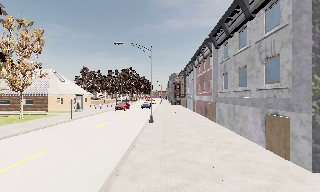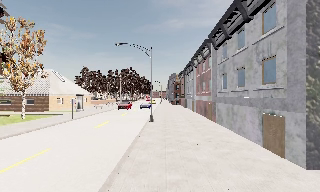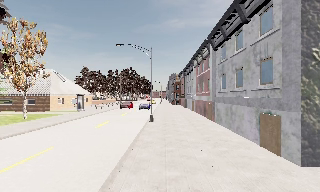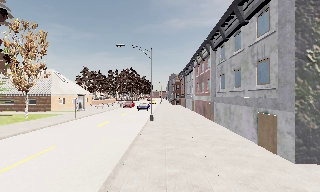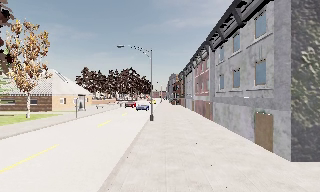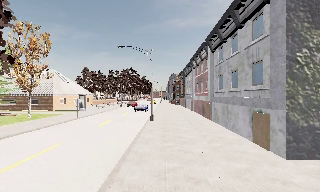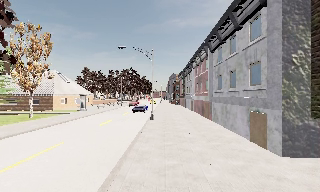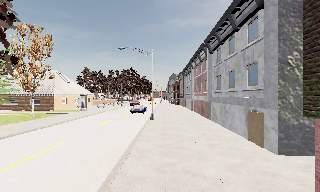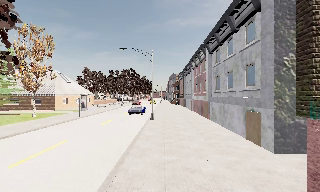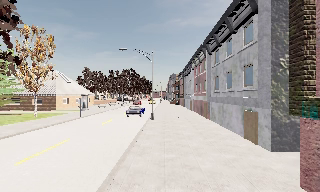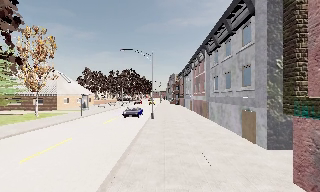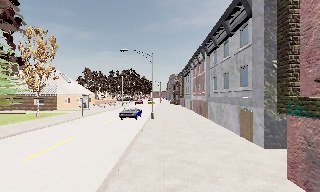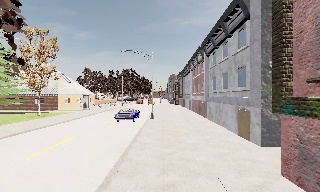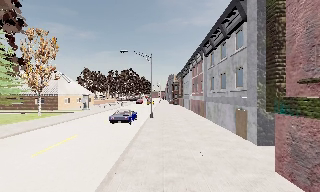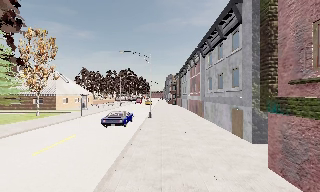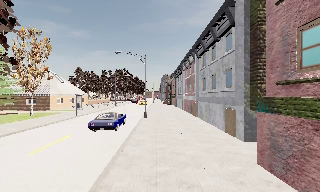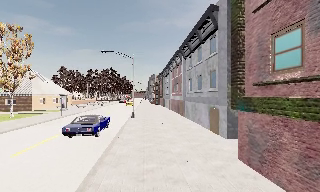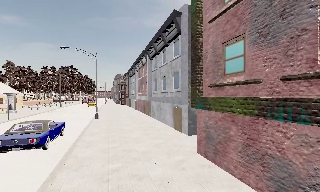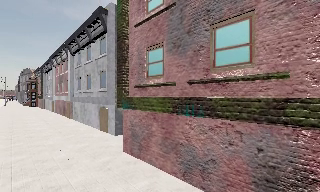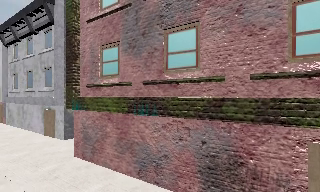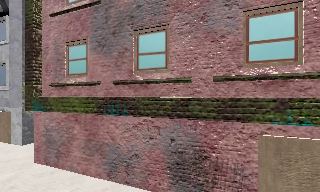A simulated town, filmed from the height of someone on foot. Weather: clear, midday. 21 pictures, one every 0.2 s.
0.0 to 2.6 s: The camera travels backward, about 3 m, so what stands in front gets smaller.
2.6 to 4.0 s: The camera swings to its right by about 70 degrees, and the scene slides to the left. It travels backward, about 1.5 m.
The film runs backward here.
